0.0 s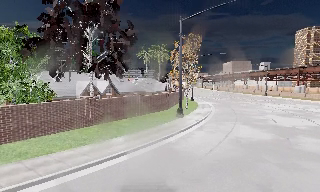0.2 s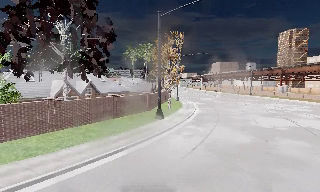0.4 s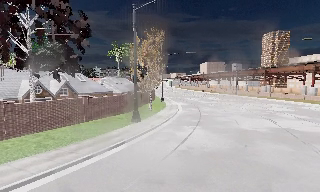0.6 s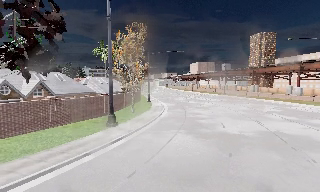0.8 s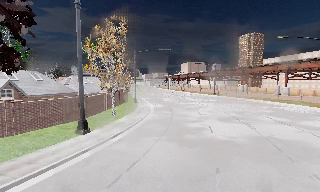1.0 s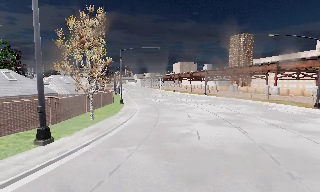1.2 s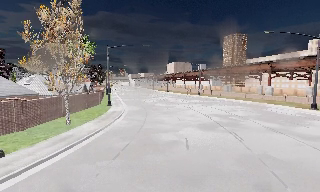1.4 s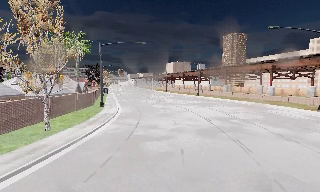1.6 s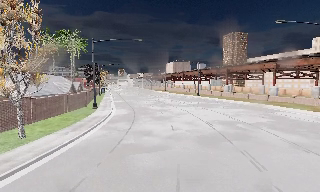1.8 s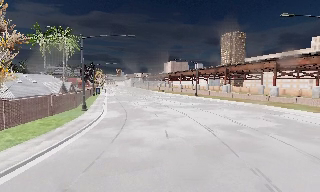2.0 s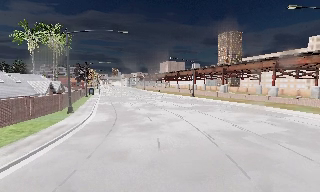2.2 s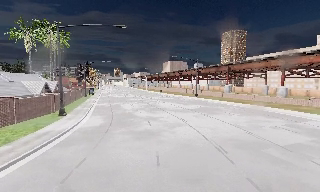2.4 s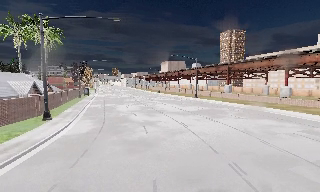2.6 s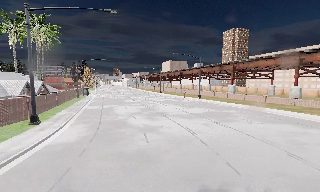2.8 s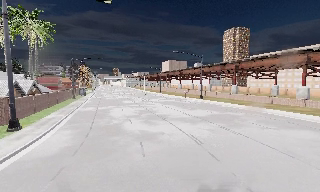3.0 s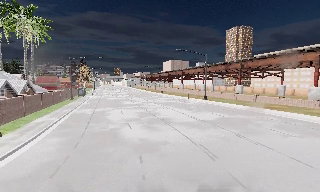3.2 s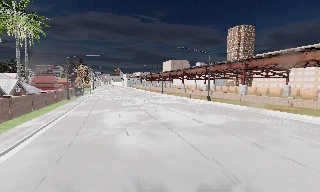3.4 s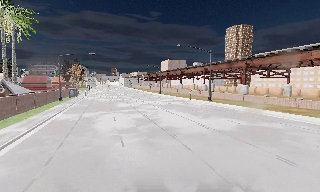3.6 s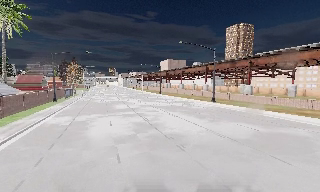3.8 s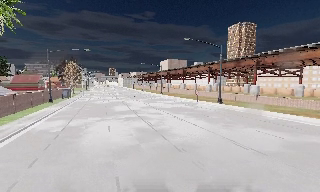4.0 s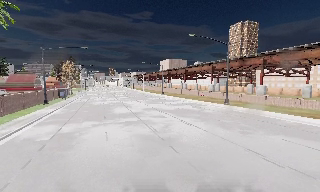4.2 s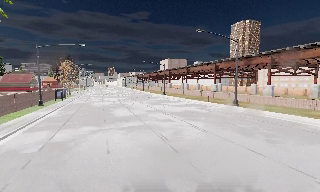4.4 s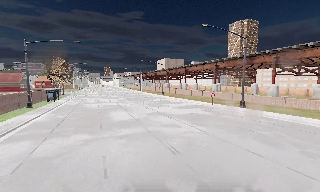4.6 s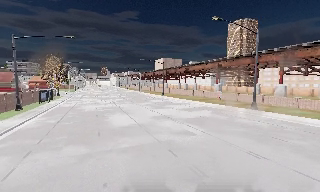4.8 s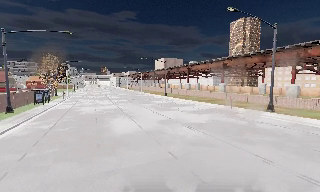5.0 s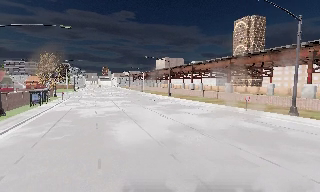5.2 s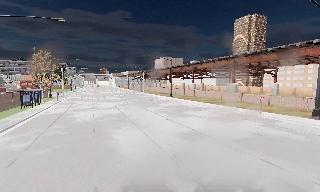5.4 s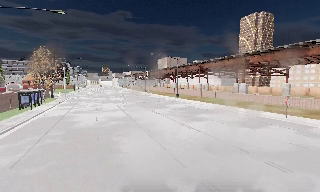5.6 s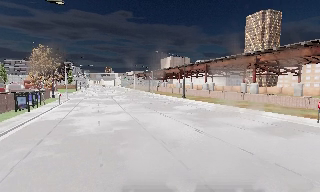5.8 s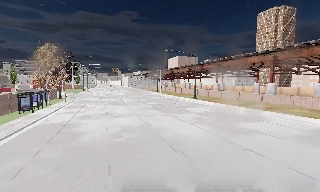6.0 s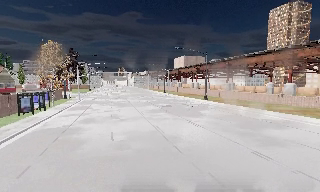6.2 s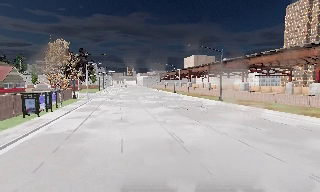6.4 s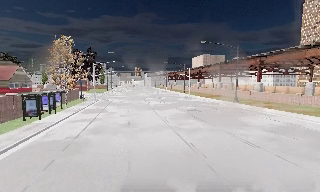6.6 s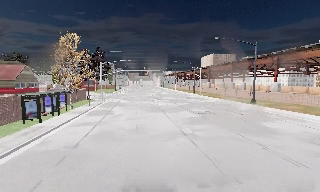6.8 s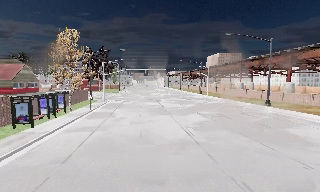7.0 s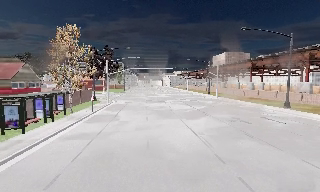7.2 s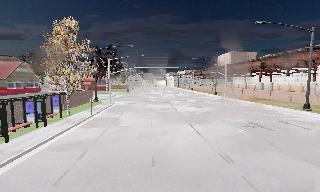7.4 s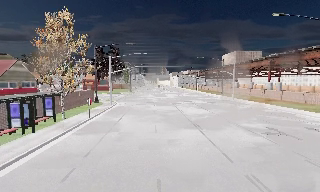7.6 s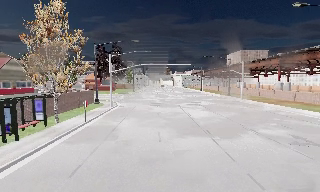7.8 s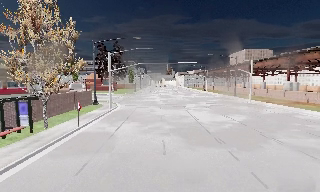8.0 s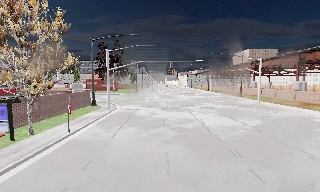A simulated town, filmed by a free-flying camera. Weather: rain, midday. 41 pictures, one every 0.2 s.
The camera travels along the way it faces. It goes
forward.
0.0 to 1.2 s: The camera swings to its right by about 20 degrees, and the scene slides to the left. It travels forward and to its right, about 11 m, so what stands in front looms larger.
1.2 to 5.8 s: The camera travels forward, about 45 m, so what stands in front looms larger.
5.8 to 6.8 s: The camera swings to its left by about 10 degrees, and the scene slides to the right. It travels forward, about 10 m, so what stands in front looms larger.
6.8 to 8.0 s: The camera travels forward, about 11 m, so what stands in front looms larger.
The film runs backward here.
